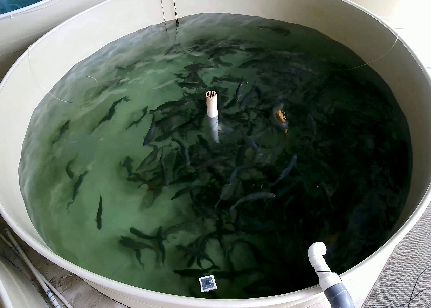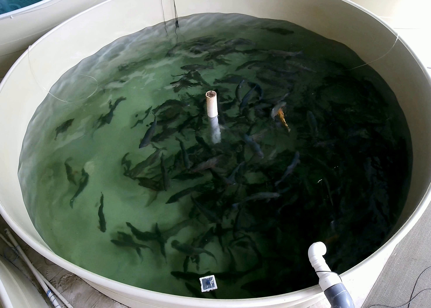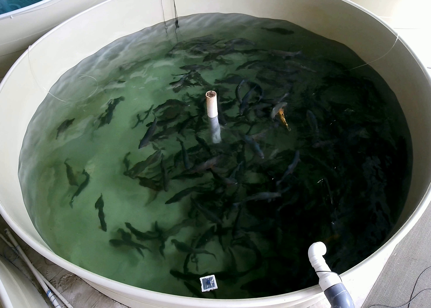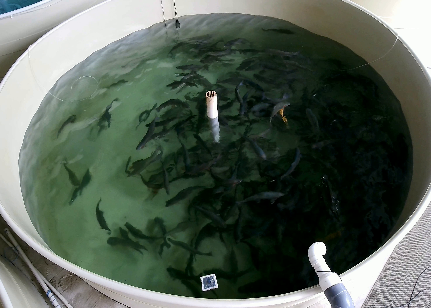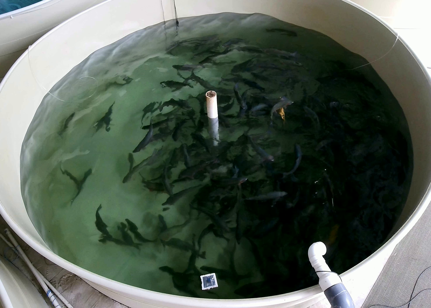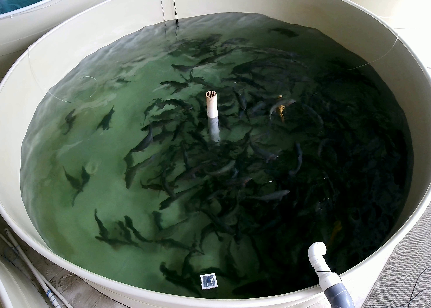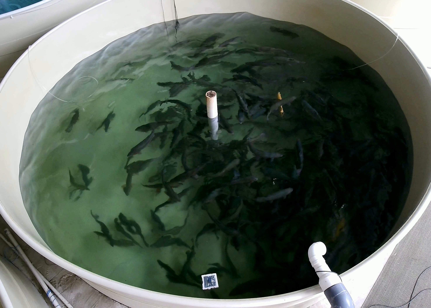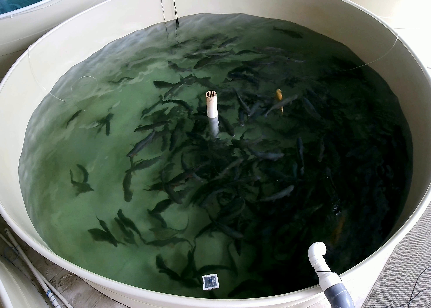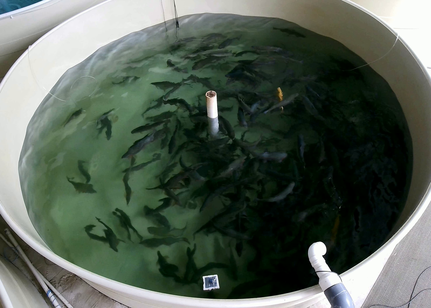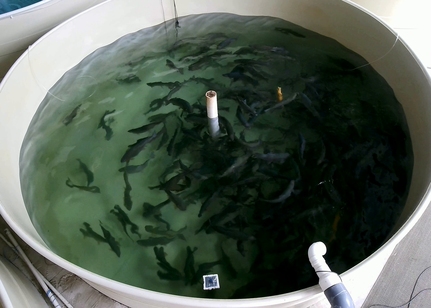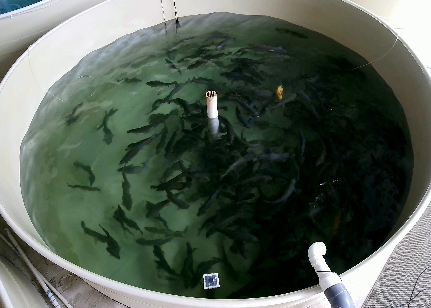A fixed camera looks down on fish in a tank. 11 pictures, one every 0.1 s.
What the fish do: Foraging.
